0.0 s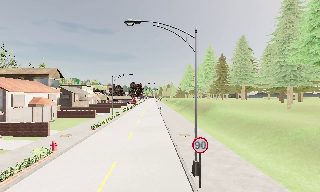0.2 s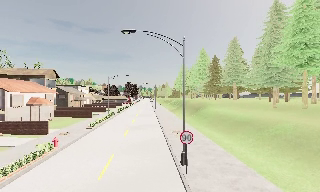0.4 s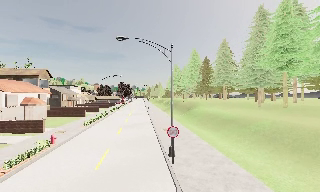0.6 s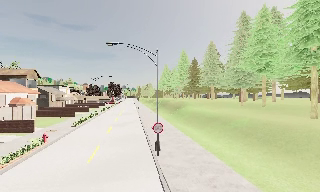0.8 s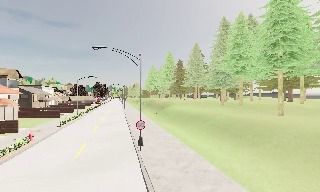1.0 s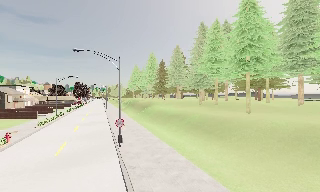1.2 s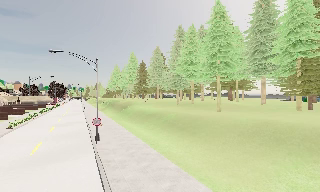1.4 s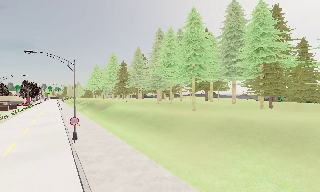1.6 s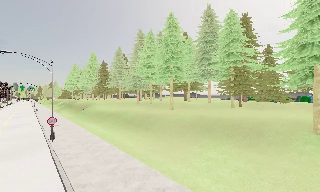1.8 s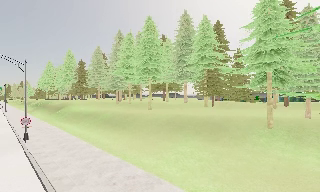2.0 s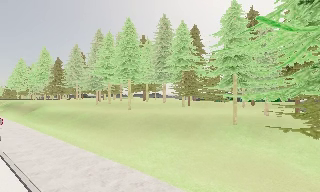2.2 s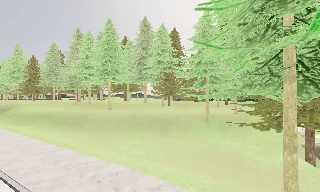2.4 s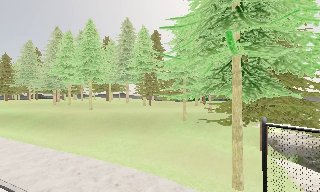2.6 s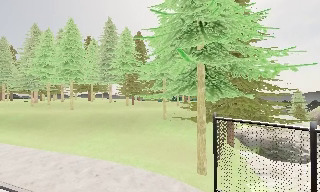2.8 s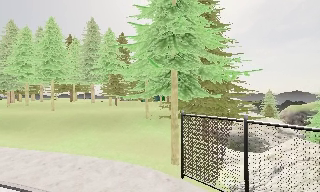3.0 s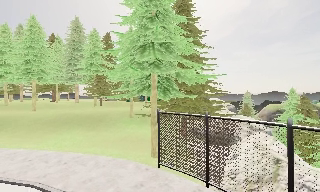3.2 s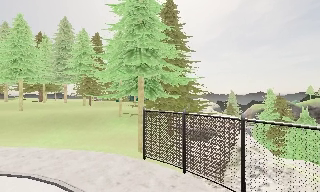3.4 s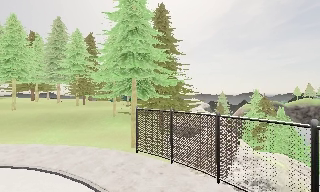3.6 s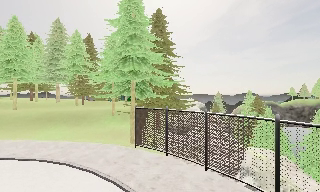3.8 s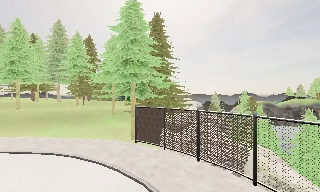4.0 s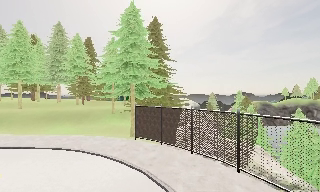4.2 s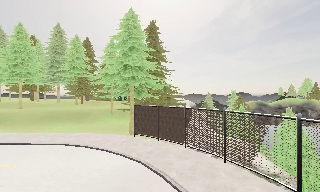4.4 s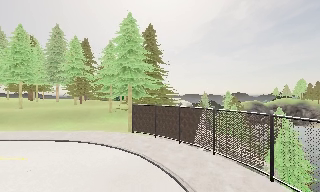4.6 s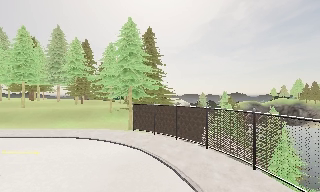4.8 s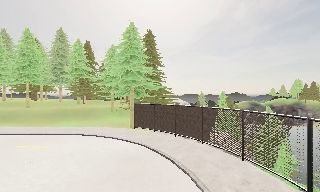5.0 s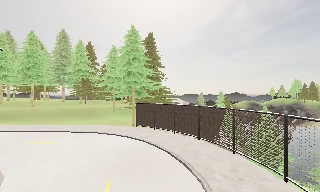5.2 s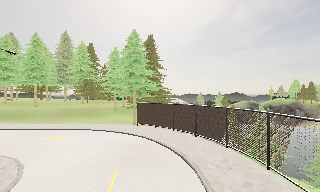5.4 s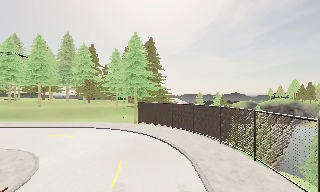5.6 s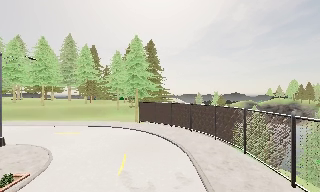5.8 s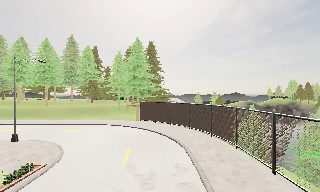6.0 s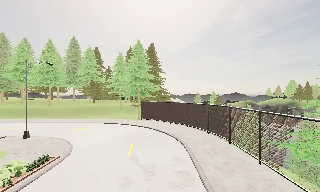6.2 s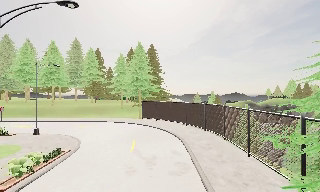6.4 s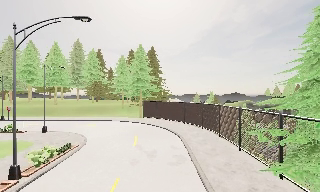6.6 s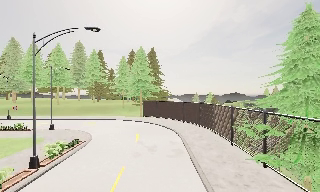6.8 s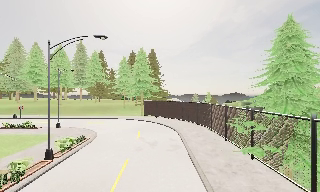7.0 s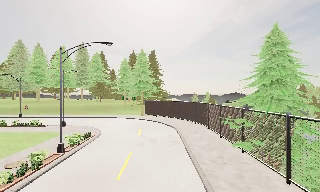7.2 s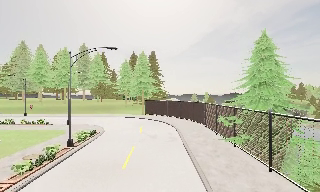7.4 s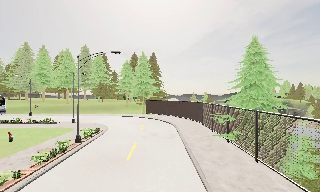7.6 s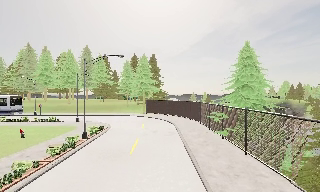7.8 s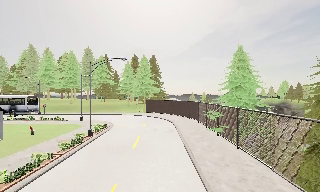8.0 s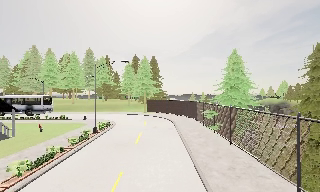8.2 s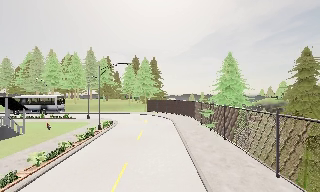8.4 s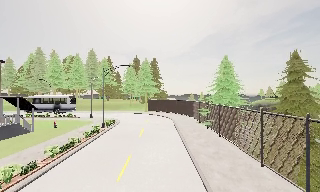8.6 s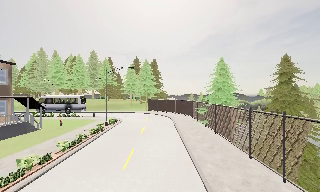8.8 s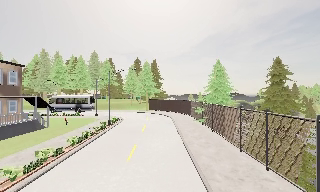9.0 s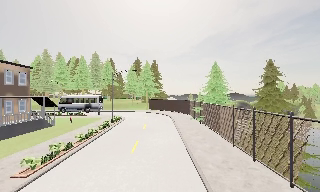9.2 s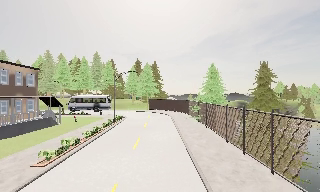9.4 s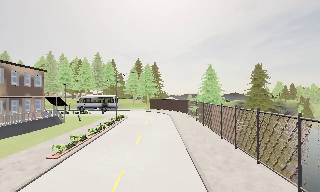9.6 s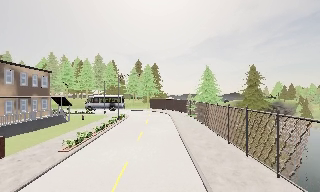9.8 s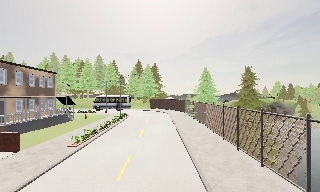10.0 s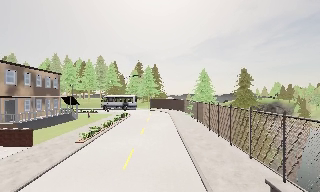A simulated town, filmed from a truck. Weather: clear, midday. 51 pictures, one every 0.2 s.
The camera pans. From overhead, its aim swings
clockwise.
The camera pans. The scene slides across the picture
to the left.
0.0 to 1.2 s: The camera swings to its right by about 25 degrees, and the scene slides to the left. It travels backward, about 7 m, so what stands in front gets smaller.
1.2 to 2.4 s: The scene slides to the left, as the camera pans about 40 degrees to its right. It travels backward and to its right, about 8 m.
2.4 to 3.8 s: The camera swings to its right by about 25 degrees, and the scene slides to the left. It travels backward, about 8 m, so what stands in front gets smaller.
3.8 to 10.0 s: The camera travels backward, about 35 m, so what stands in front gets smaller.
The film runs backward here.
